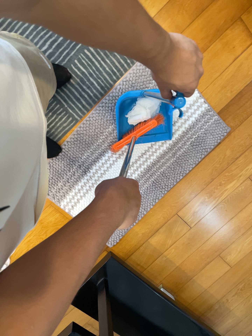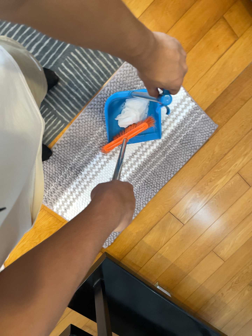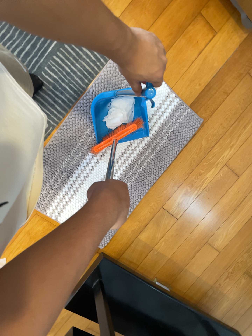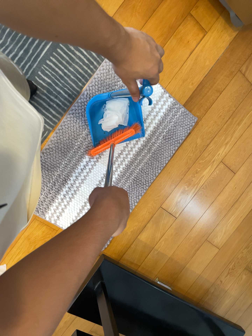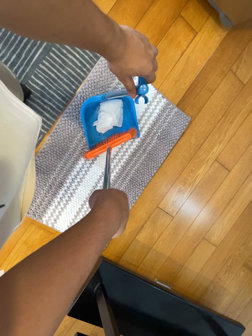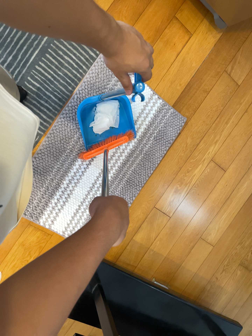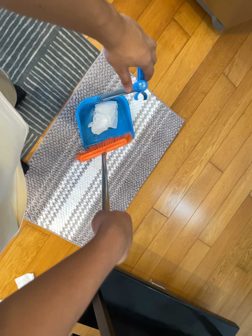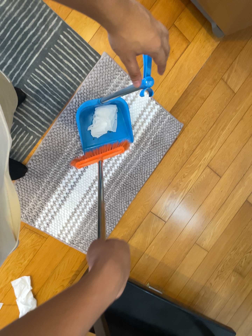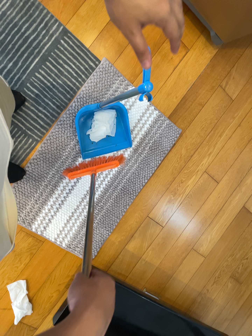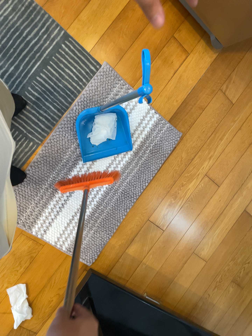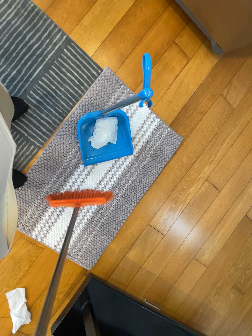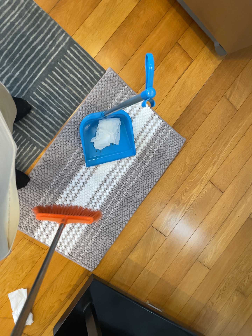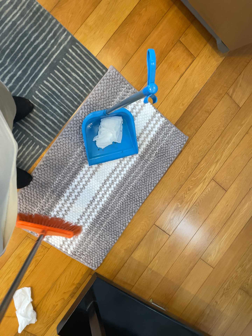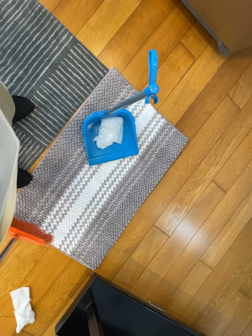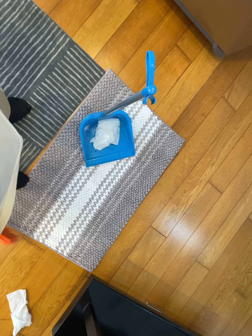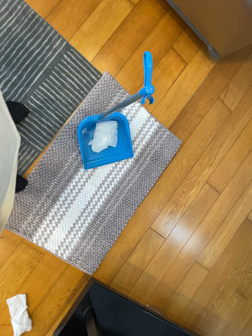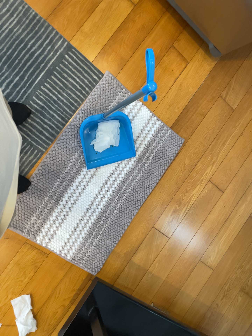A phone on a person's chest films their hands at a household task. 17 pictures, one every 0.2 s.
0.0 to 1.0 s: The camera rolls about its line of sight by about 10 degrees, and the scene rotates counterclockwise.
1.0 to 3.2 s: The camera travels toward the bottom of its view, about 5 cm.
The film runs forward here.
